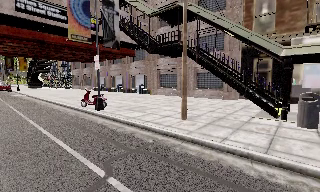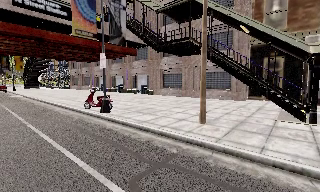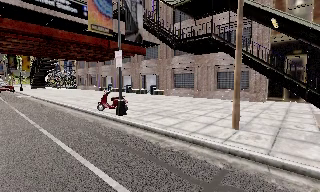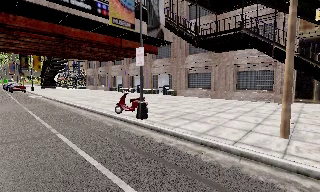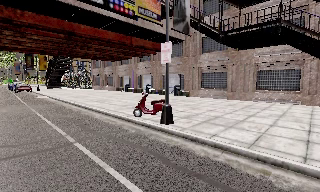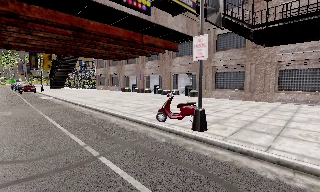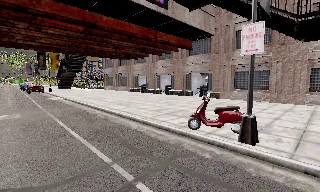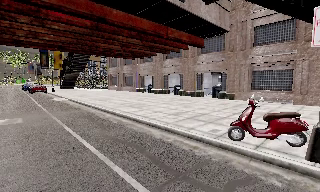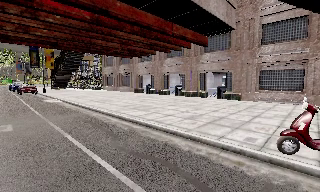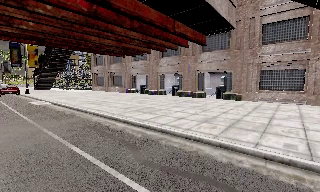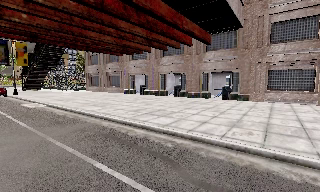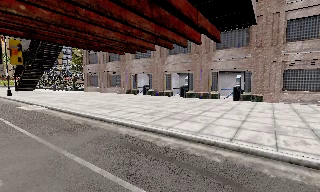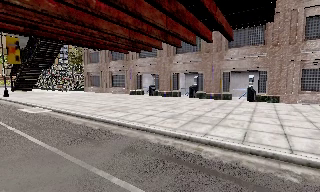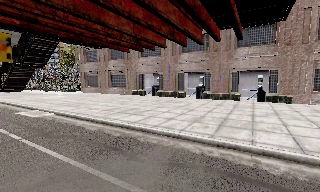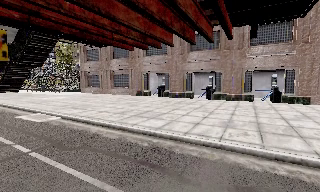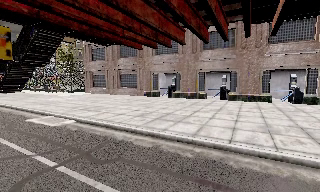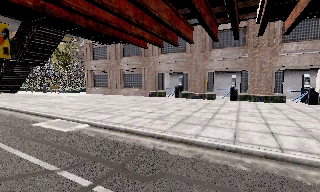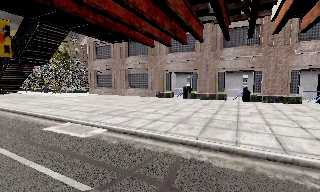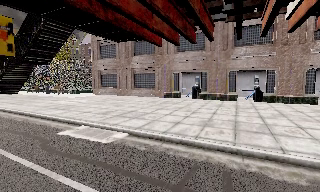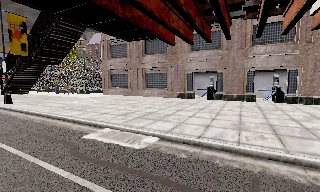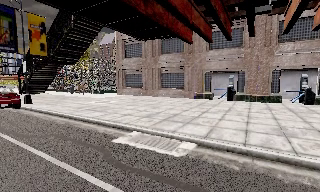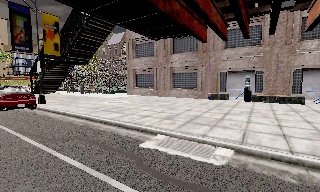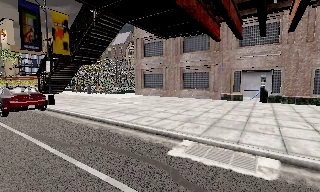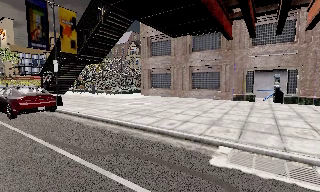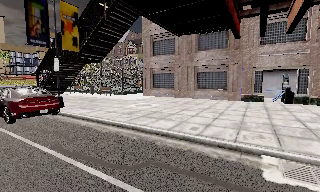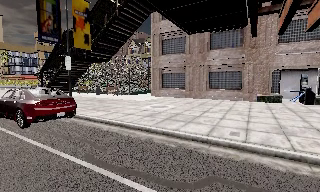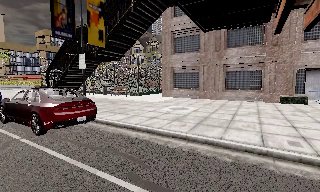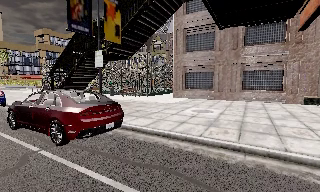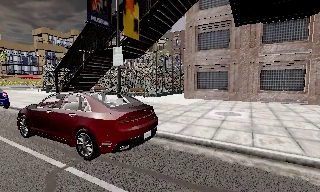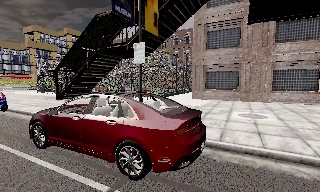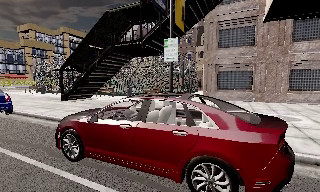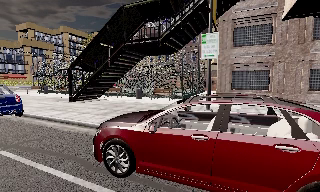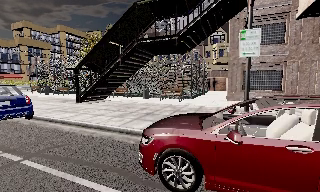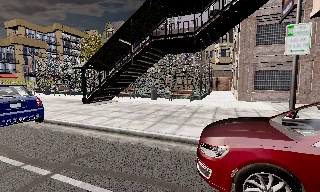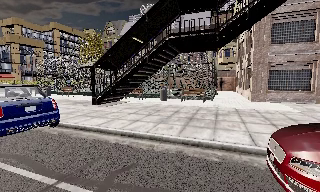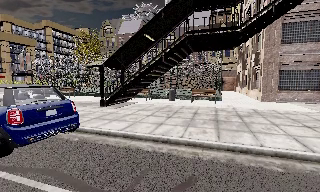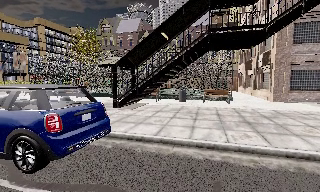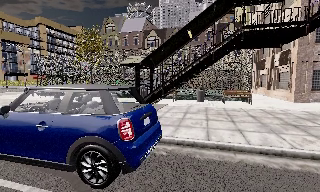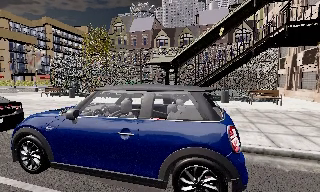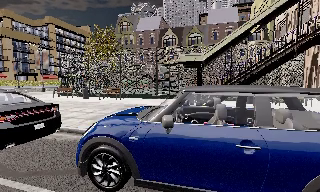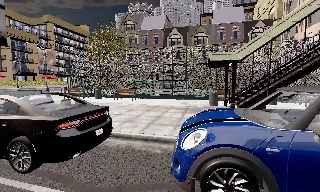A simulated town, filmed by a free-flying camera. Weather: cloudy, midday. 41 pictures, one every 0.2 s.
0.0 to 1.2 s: The camera travels to its left and forward, about 7 m, so close, fixed things drift to the right.
1.2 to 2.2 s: The camera pans to its right, which is clockwise from overhead, by about 10 degrees. It travels to its left and forward, about 7 m, so close, fixed things drift to the right.
2.2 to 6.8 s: The camera pans to its right, which is clockwise from overhead, by about 15 degrees. It travels to its left and forward, about 30 m, so close, fixed things drift to the right.
6.8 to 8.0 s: The camera travels to its left, about 9 m, so close, fixed things drift to the right.
The film runs forward here.
